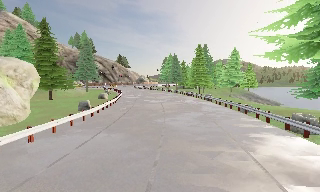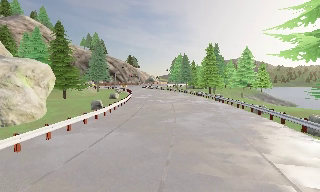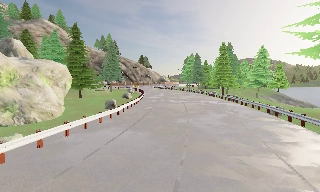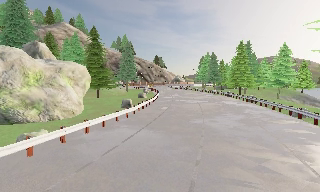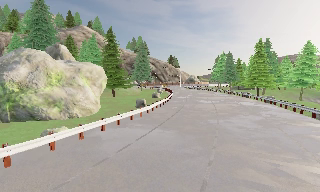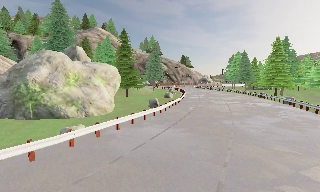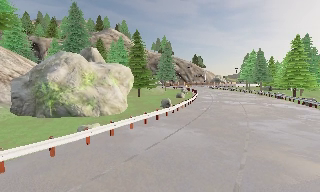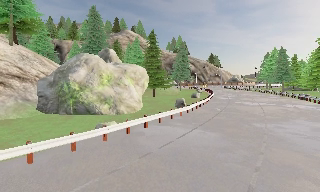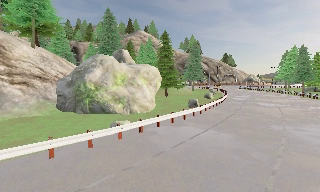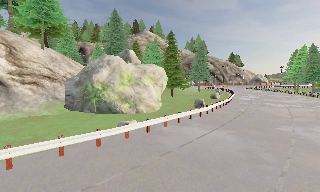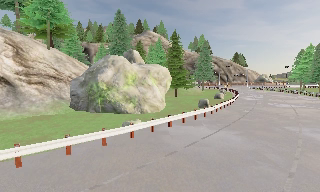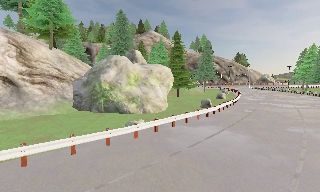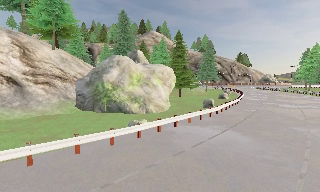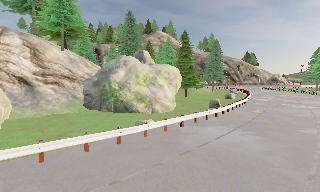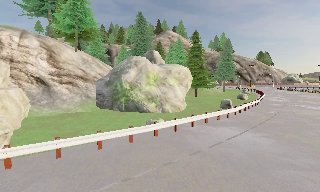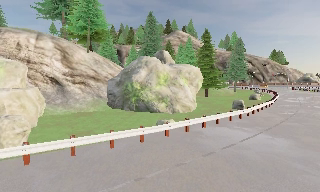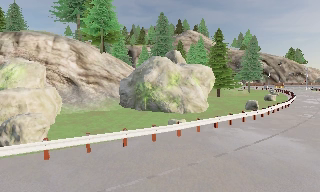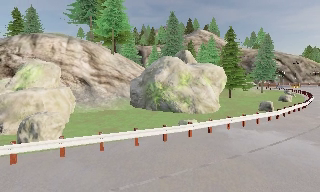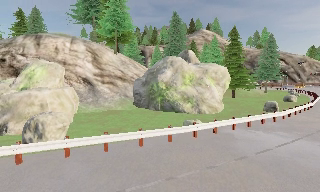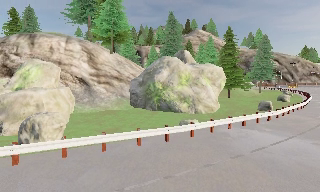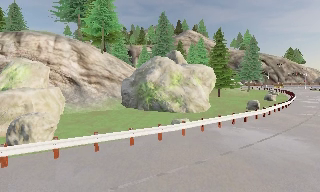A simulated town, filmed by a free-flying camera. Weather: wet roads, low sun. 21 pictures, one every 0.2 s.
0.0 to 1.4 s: The scene slides to the right, as the camera pans about 30 degrees to its left. It travels backward, about 0.5 m.
1.4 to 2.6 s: The scene slides to the right, as the camera pans about 10 degrees to its left.
2.6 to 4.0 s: The scene slides to the right, as the camera pans about 10 degrees to its left. It travels to its left, about 0.5 m, so close, fixed things drift to the right.
The film runs backward here.
